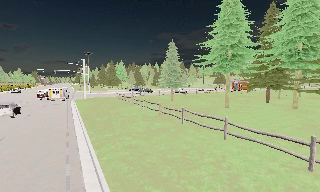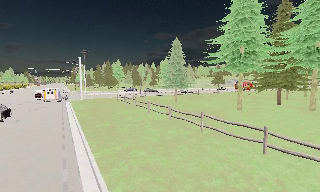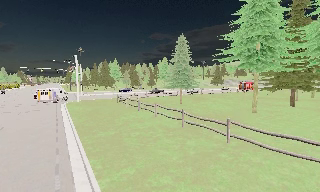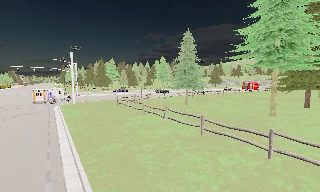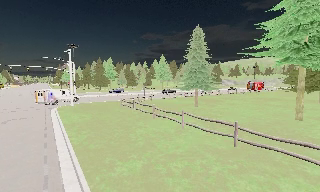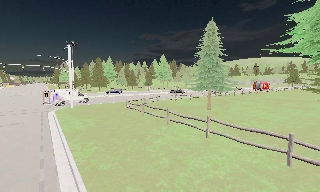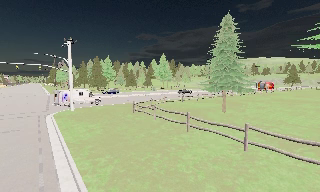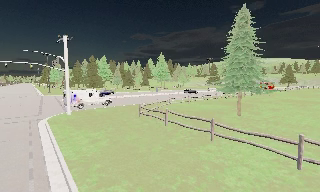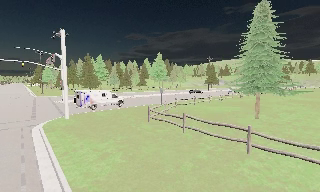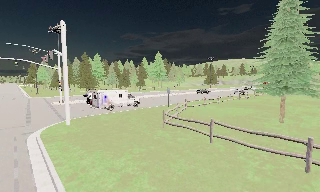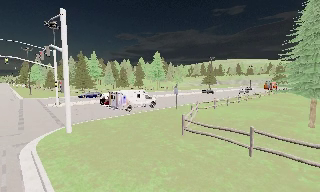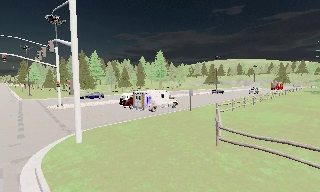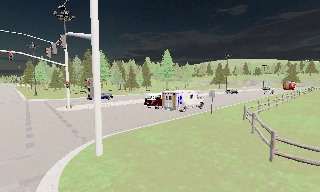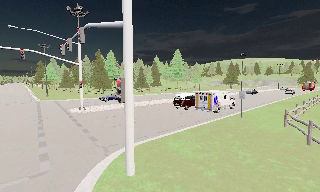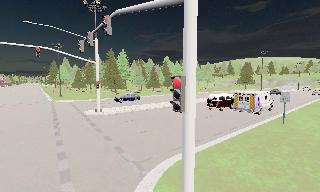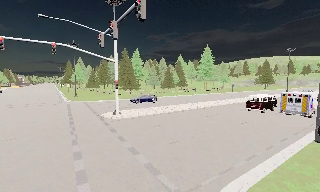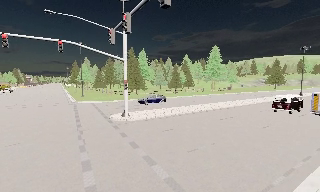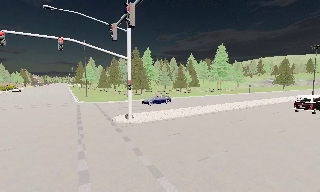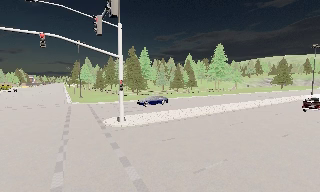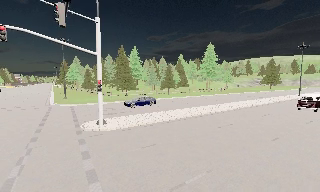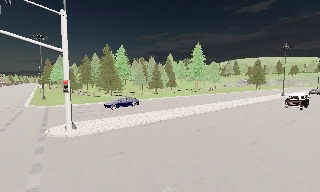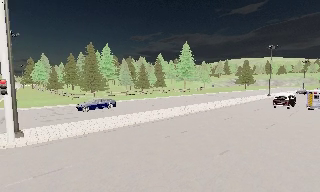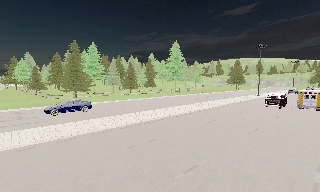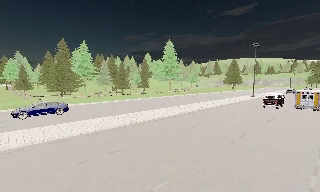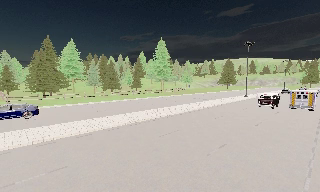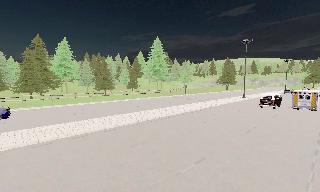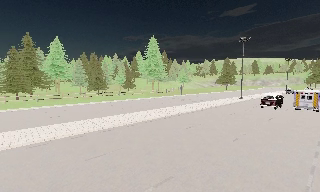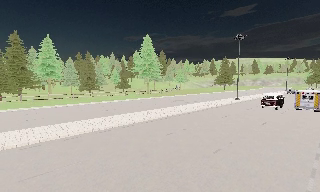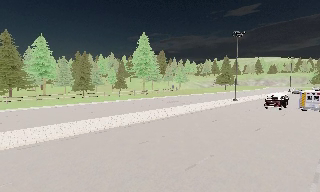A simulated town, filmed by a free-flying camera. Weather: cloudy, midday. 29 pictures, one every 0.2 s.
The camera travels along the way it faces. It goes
forward.
0.0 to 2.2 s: The camera pans to its right, which is clockwise from overhead, by about 15 degrees. It travels forward and to its left, about 25 m, so what stands in front looms larger.
2.2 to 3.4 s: The camera pans to its left, which is counterclockwise from overhead, by about 15 degrees. It travels forward and to its left, about 11 m, so what stands in front looms larger. It loses speed.
3.4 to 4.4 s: The camera pans to its right, which is clockwise from overhead, by about 10 degrees. It travels forward and to its right, about 8 m, so what stands in front looms larger. It gains speed.
4.4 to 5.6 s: The camera travels to its right and forward, about 14 m, so close, fixed things drift to the left.
The film runs forward here.
